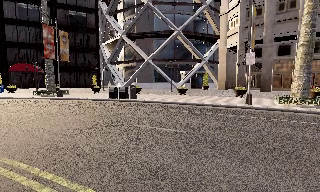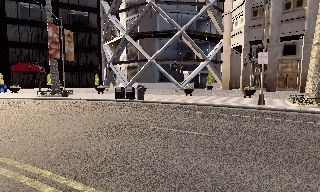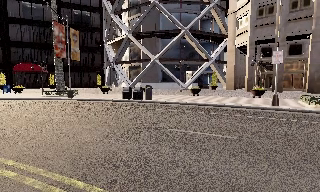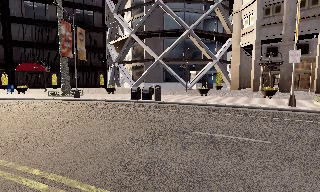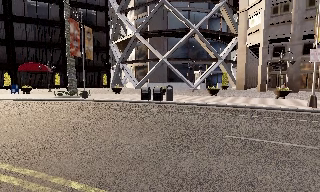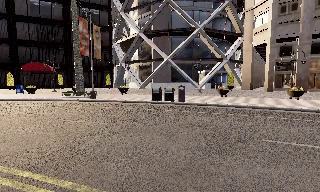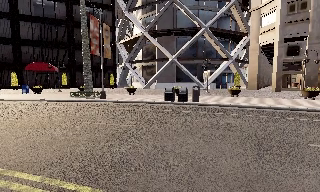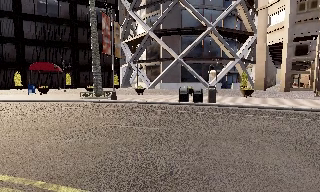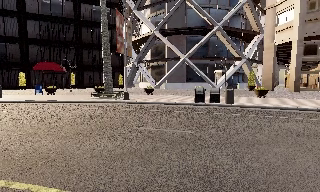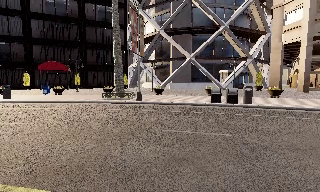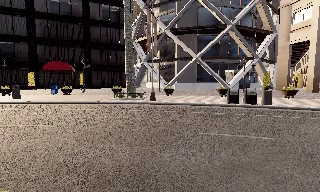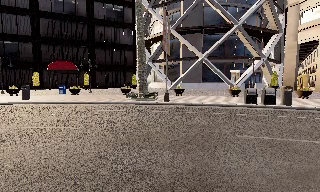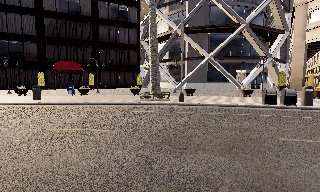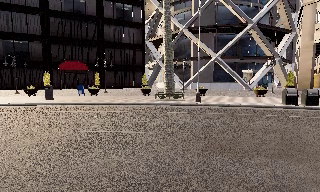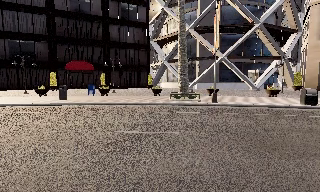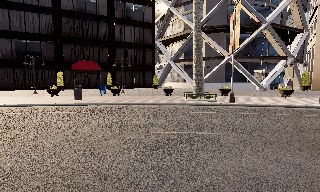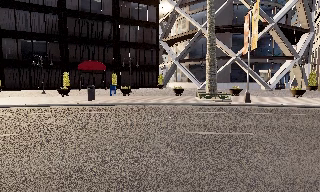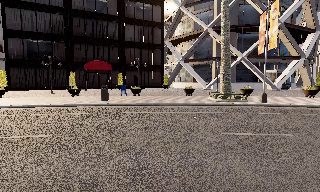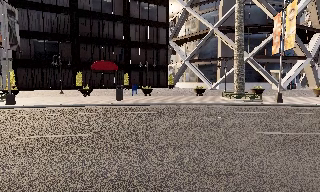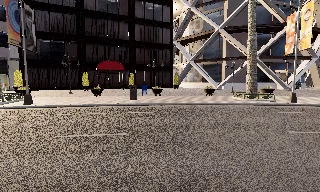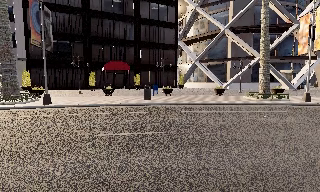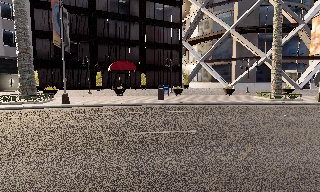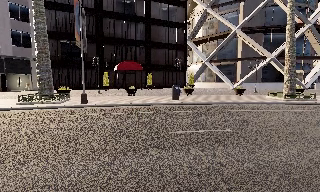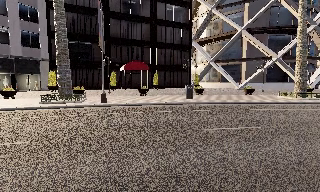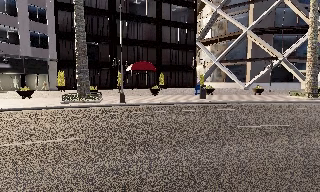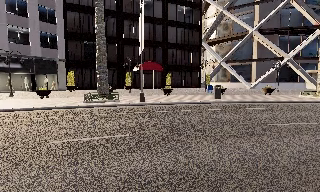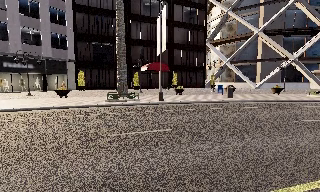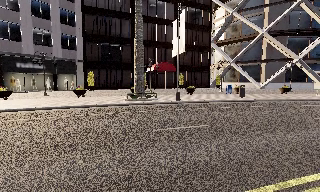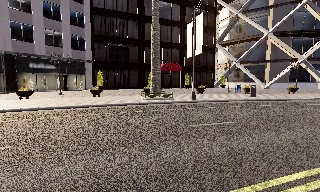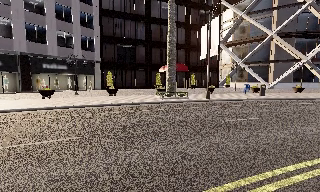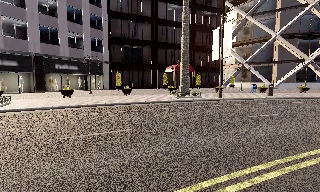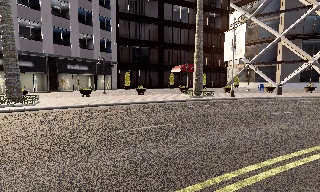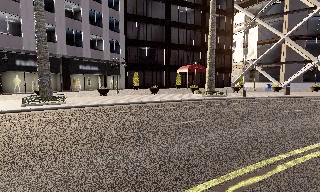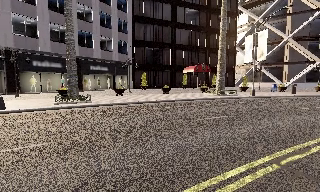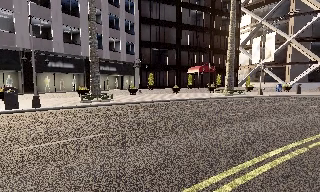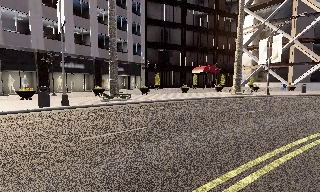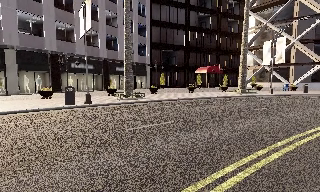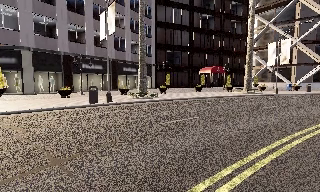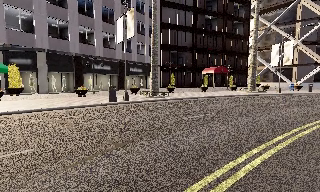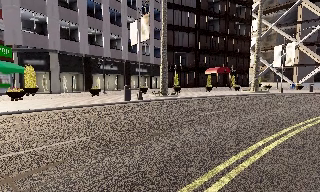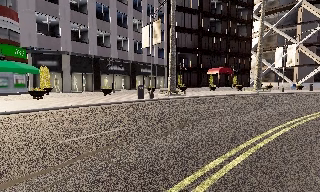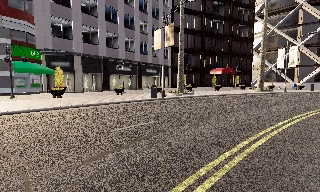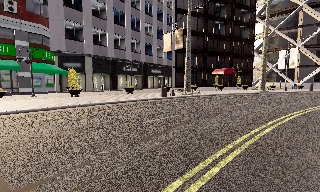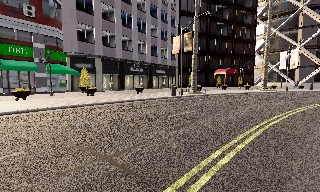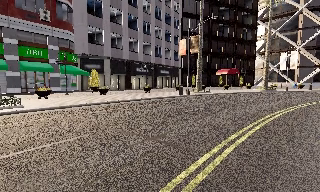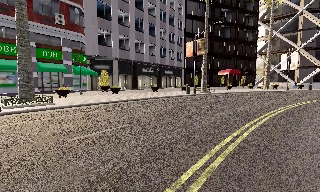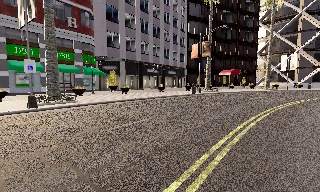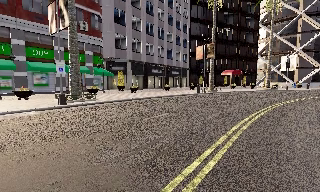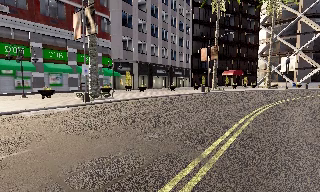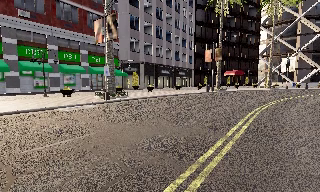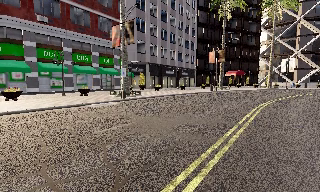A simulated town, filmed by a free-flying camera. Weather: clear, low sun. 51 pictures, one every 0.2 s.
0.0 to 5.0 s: The camera travels to its left, about 25 m, so close, fixed things drift to the right.
5.0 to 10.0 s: The camera travels to its left and backward, about 35 m, so close, fixed things drift to the right.
The film runs backward here.
